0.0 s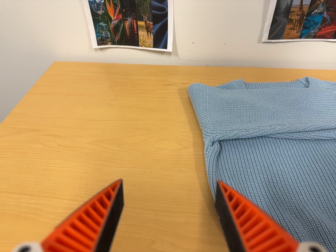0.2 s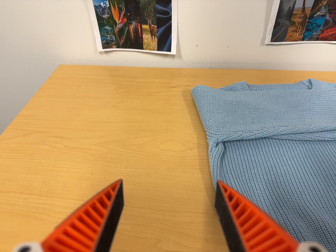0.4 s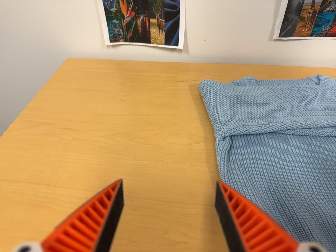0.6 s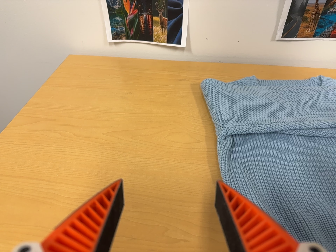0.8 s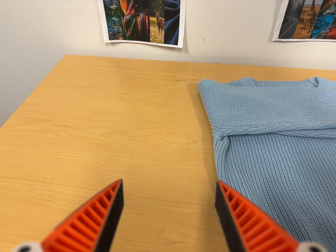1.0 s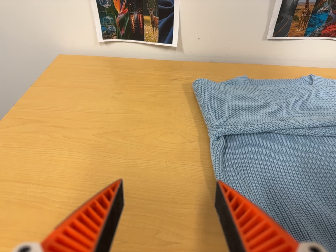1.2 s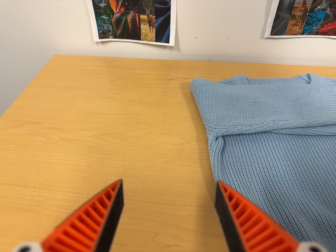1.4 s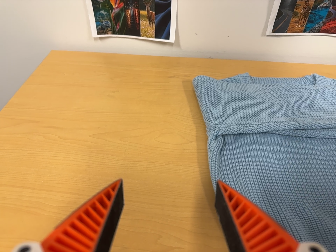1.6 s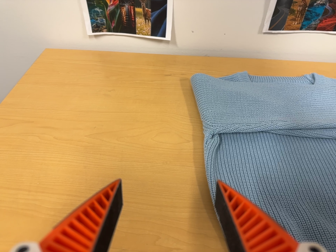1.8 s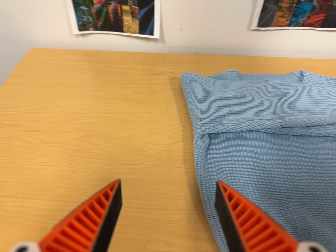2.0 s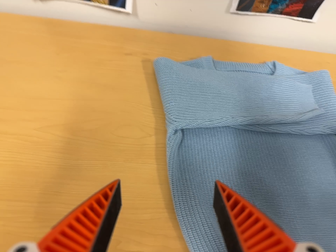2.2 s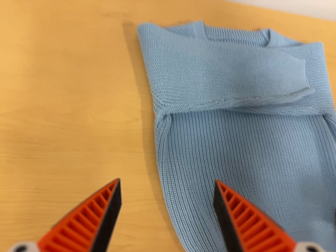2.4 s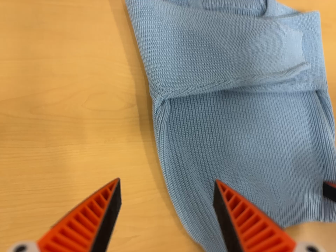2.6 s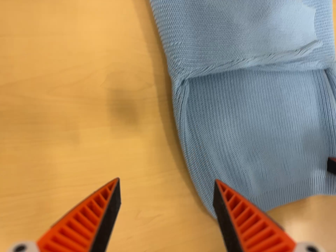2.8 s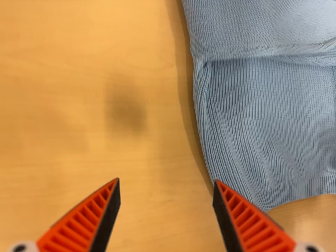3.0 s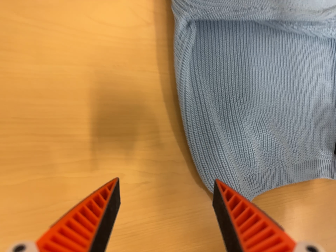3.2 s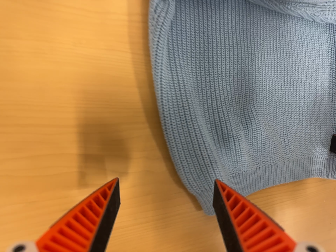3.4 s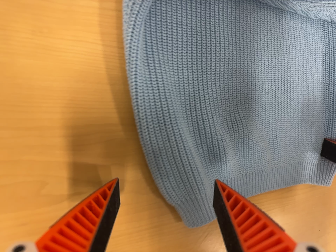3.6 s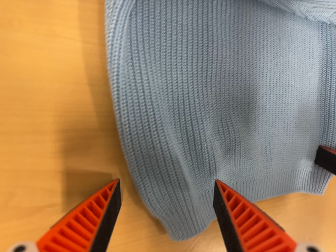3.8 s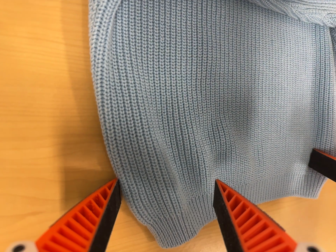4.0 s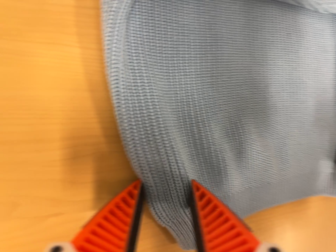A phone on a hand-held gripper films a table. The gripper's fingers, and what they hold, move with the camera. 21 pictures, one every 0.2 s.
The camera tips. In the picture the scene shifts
upward.
0.0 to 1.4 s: The camera shifts only a little, or ends up much as it began.
1.4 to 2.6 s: The camera pans to its right by about 25 degrees. It travels toward the top of its view, to its left and forward, about 24 cm. Its aim tips toward the bottom of its view by about 40 degrees.
2.6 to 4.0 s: The camera travels forward, about 16 cm, so what stands in front looms larger.
The film runs forward here.
